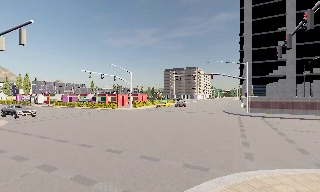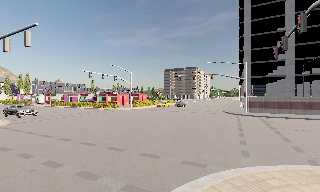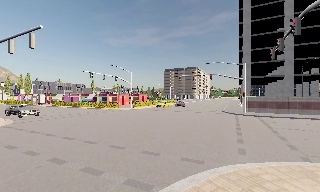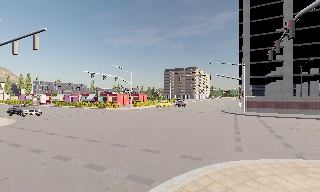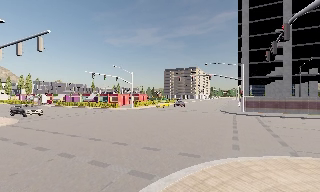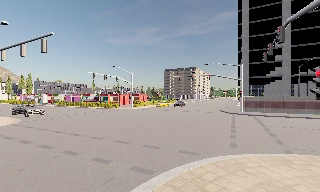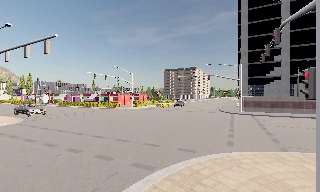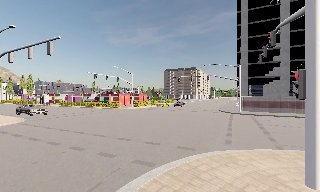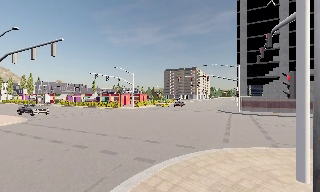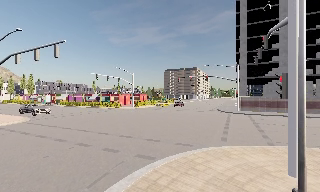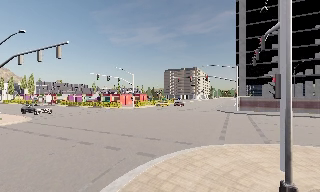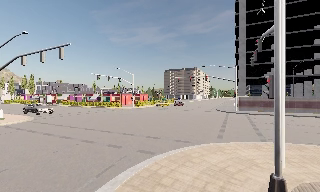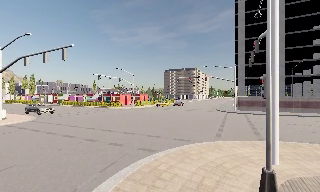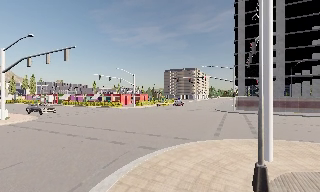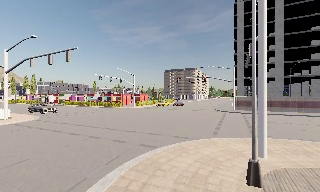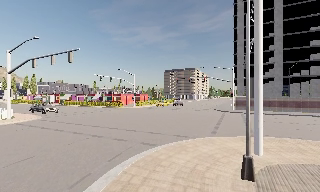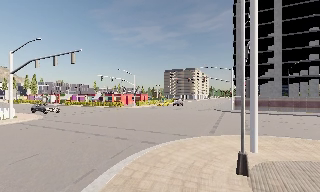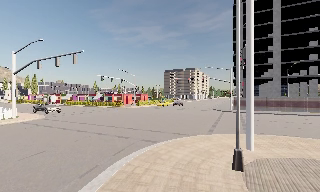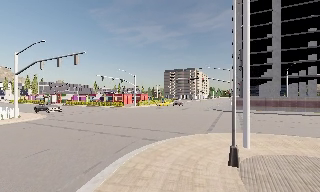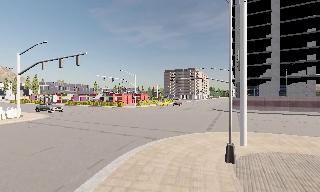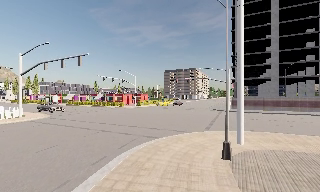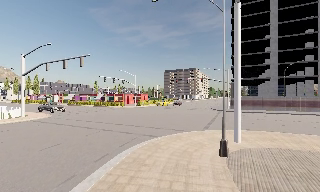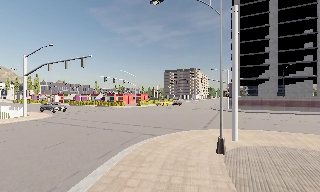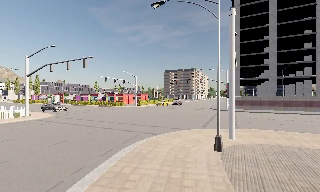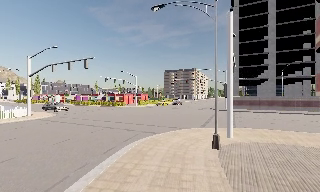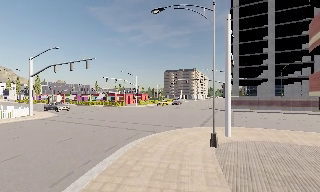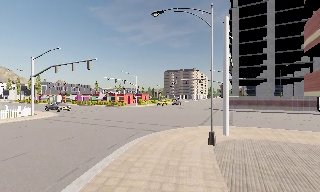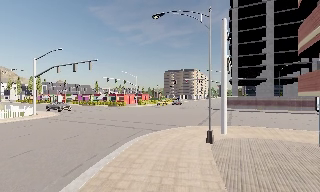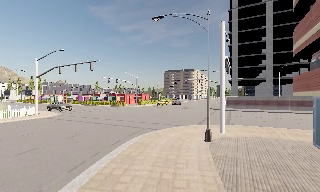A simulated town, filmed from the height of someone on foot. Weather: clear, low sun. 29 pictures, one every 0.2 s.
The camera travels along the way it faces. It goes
backward.
0.0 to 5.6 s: The camera travels backward, about 9 m, so what stands in front gets smaller.
The film runs backward here.
